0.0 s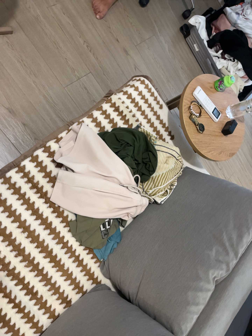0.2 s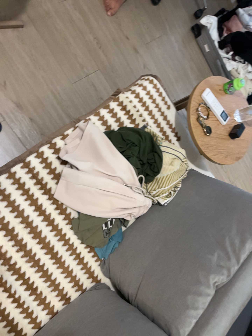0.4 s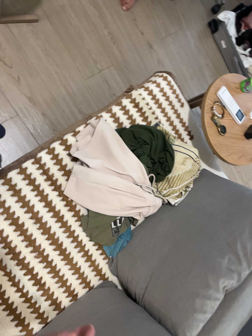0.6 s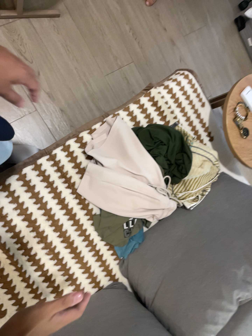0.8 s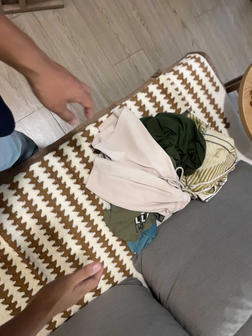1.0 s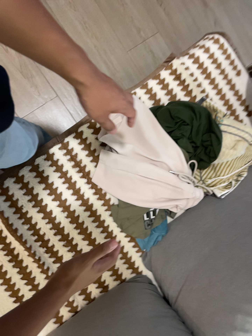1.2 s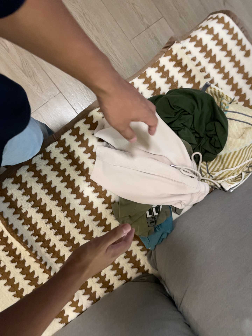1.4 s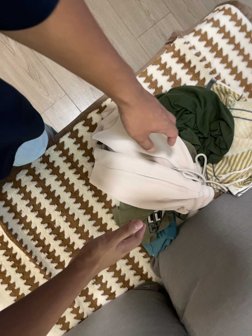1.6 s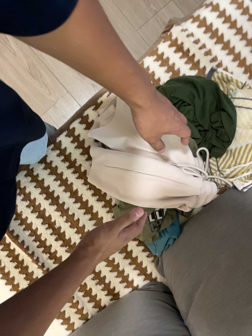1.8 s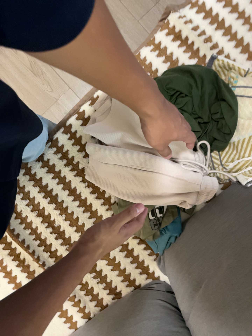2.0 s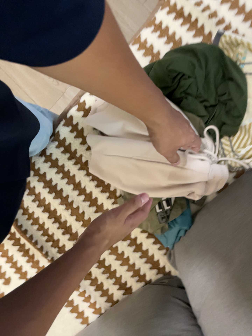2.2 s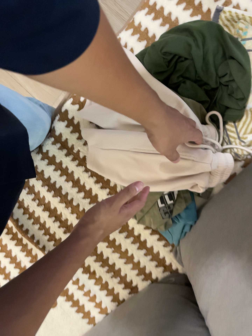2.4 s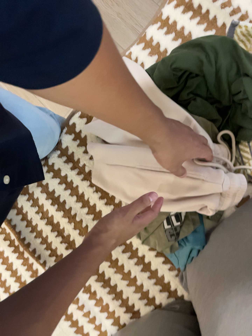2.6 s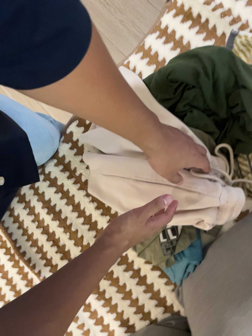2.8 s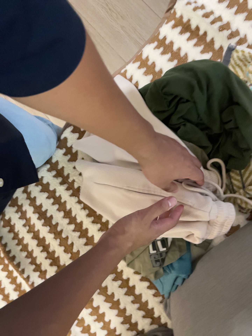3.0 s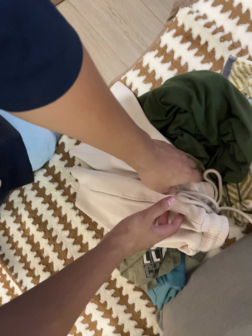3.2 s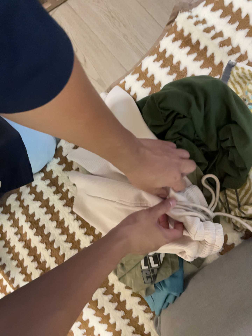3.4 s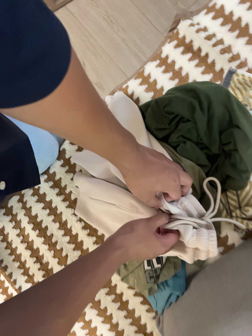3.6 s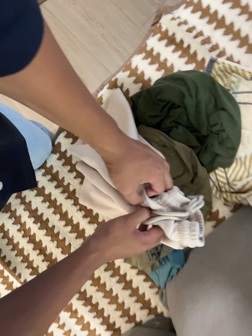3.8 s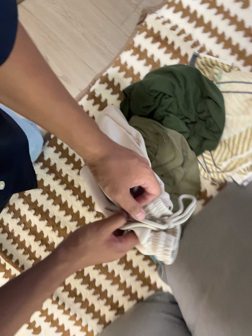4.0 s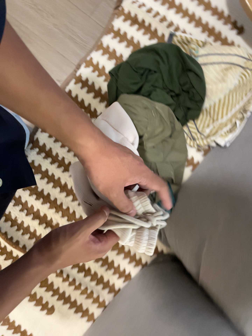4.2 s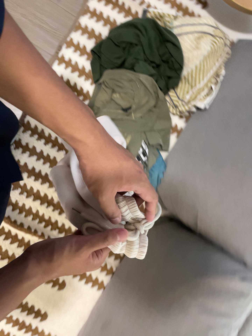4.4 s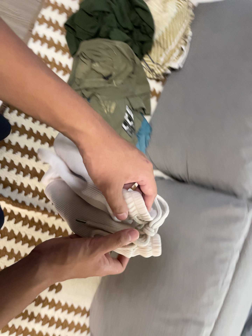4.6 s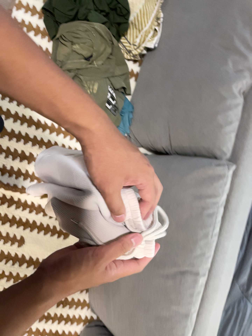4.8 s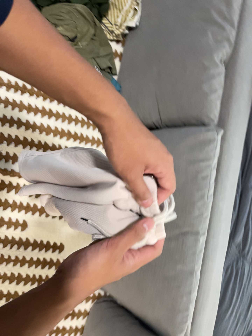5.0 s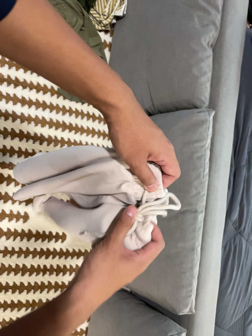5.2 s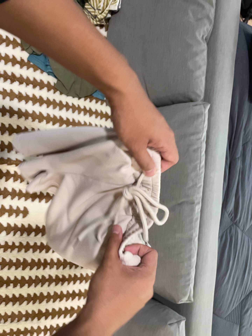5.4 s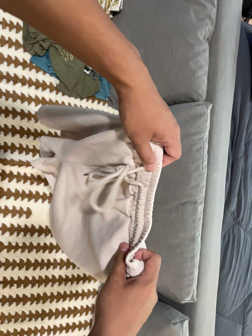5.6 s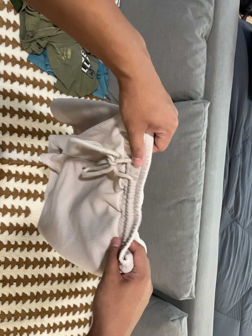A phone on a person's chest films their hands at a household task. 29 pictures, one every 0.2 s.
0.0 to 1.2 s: The camera pans to its left by about 25 degrees. It travels to its right and forward, about 26 cm. Its aim tips toward the bottom of its view by about 10 degrees.
1.2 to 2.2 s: The camera pans to its left by about 20 degrees. It travels to its right and forward, about 30 cm. It rolls about its line of sight by about 10 degrees, and the scene rotates counterclockwise.
2.2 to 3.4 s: The camera travels toward the top of its view, about 9 cm, so close, fixed things drift downward.
3.4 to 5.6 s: The camera pans to its right by about 40 degrees. It travels toward the bottom of its view, to its left and backward, about 70 cm, so close, fixed things drift upward. It rolls about its line of sight by about 45 degrees, and the scene rotates counterclockwise.
The film runs forward here.
